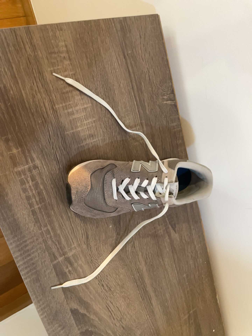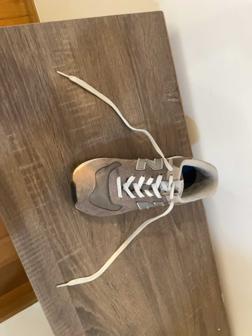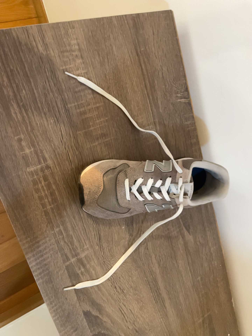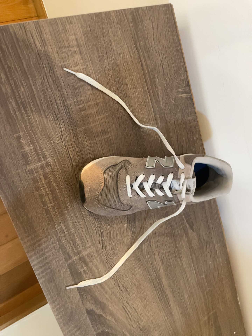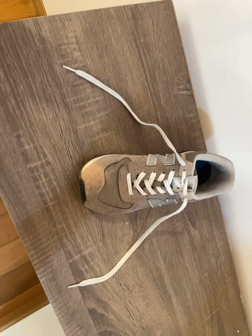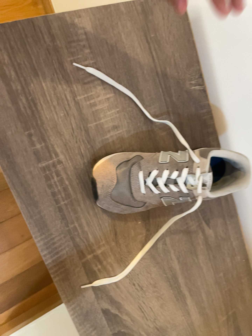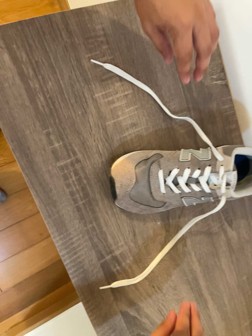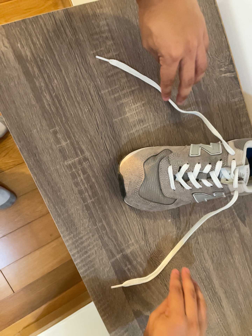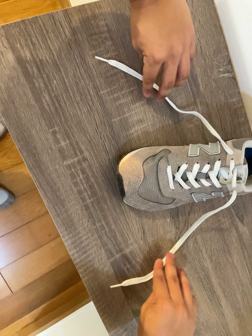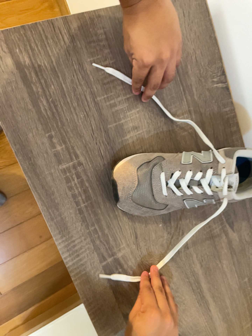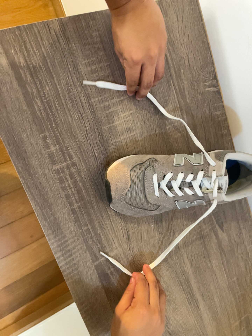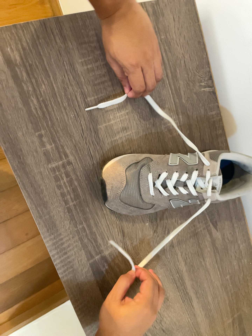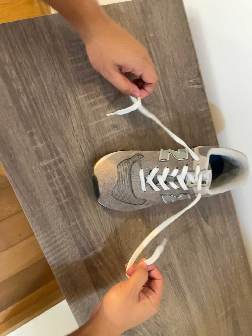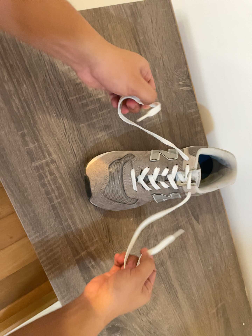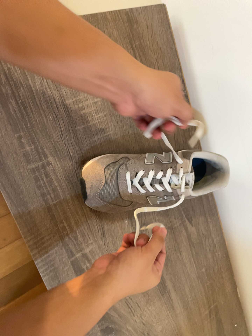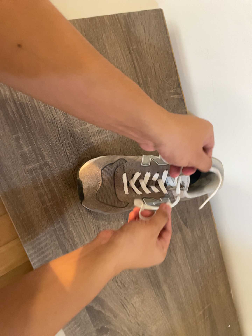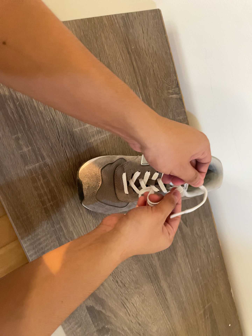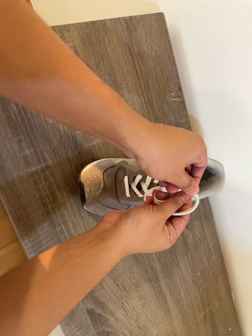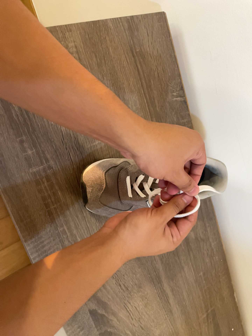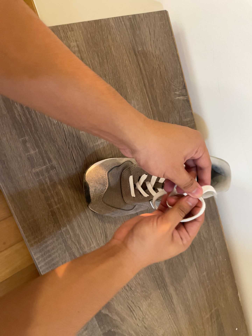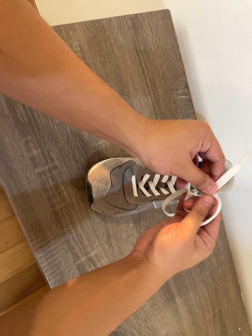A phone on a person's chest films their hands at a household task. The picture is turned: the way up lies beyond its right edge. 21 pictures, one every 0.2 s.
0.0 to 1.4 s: The camera swings to its left by about 10 degrees, and the scene slides to the right.
1.4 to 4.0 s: The camera shifts only a little, or ends up much as it began.
The film runs forward here.
